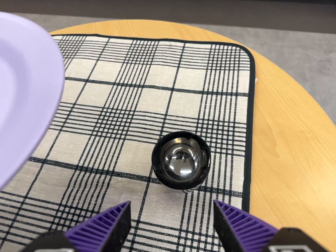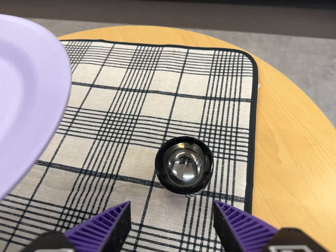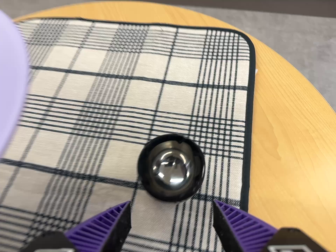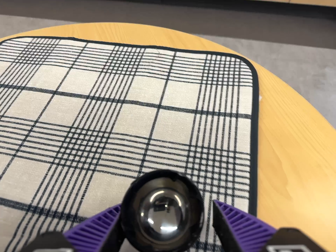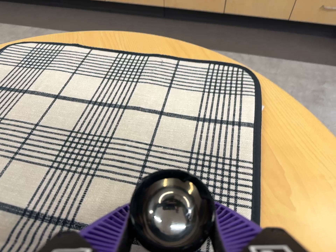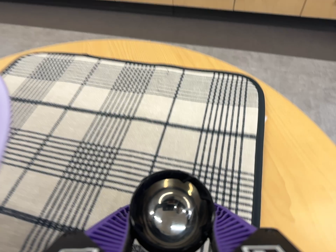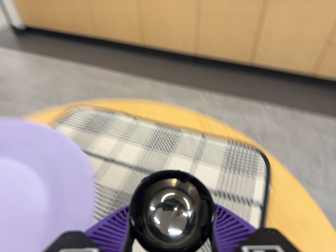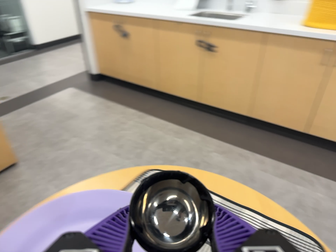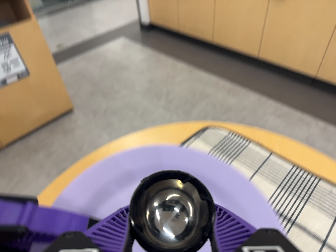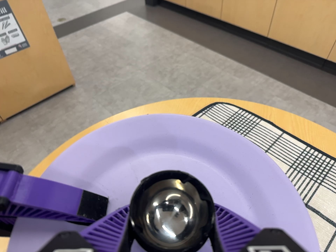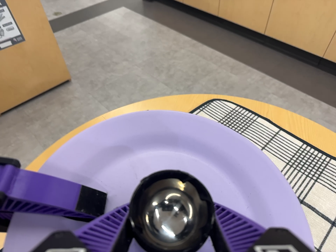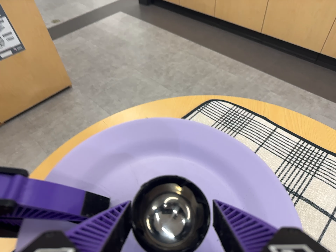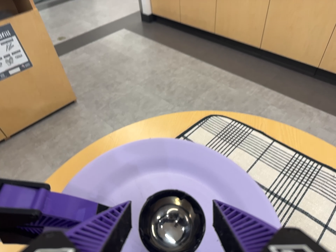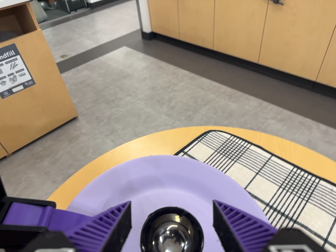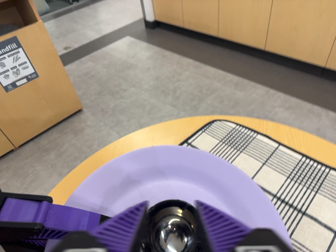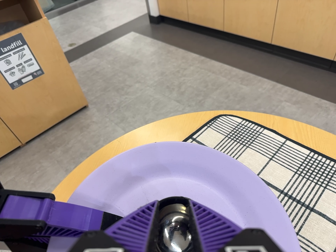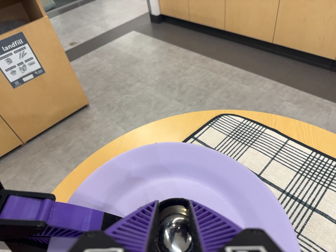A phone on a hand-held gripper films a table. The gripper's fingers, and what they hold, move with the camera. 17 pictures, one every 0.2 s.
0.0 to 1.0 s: The camera travels forward and toward the top of its view, about 8 cm, so what stands in front looms larger.
1.0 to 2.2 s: The camera pans to its left by about 25 degrees. It travels to its left, toward the top of its view and backward, about 18 cm, so close, fixed things drift to the right. It rolls about its line of sight by about 20 degrees, and the scene rotates clockwise.
2.2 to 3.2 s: The camera shifts only a little, or ends up much as it began.
The film runs backward here.
